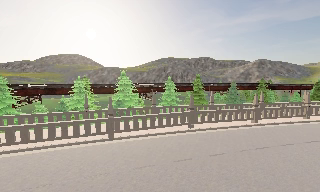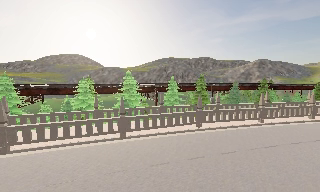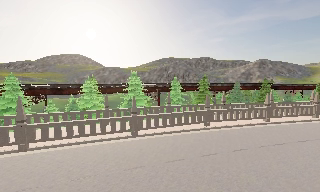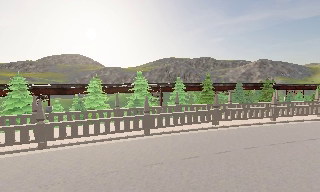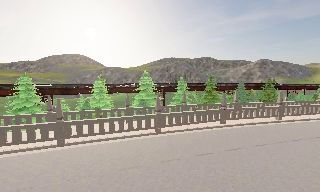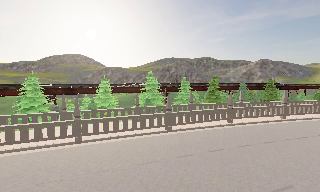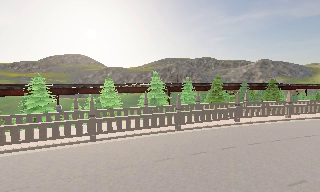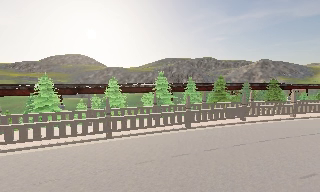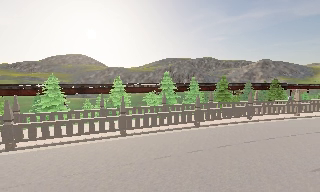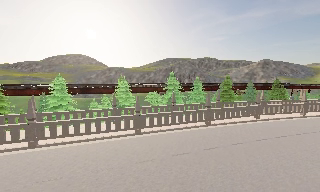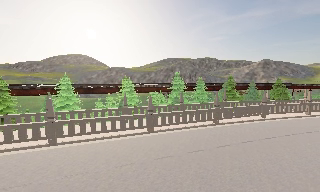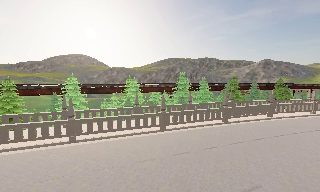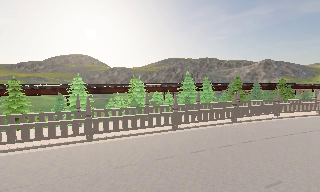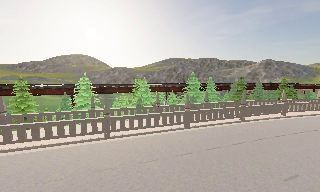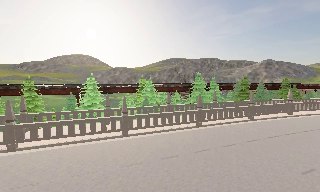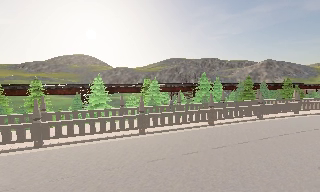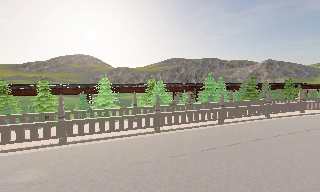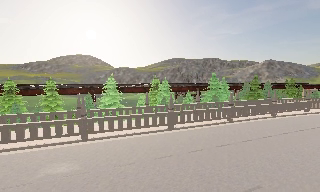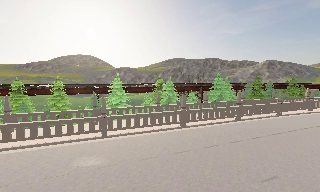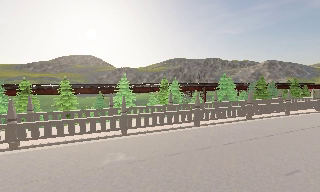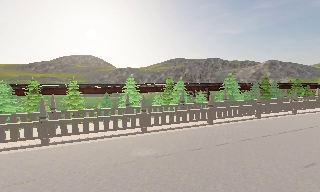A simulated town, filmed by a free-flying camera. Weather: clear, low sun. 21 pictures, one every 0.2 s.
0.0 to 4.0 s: The camera travels to its left and backward, about 20 m, so close, fixed things drift to the right.
The film runs forward here.
